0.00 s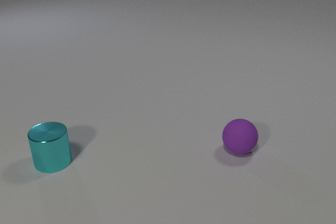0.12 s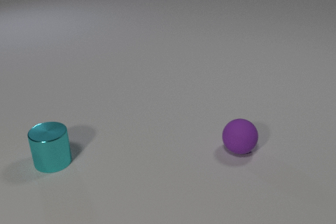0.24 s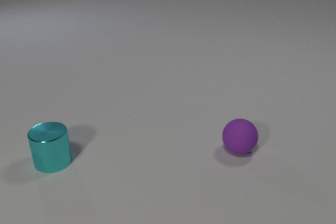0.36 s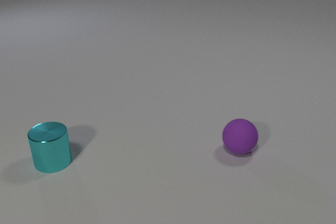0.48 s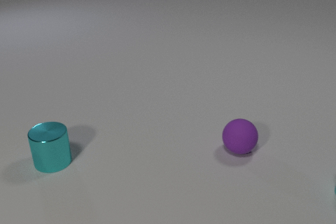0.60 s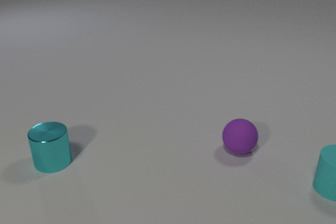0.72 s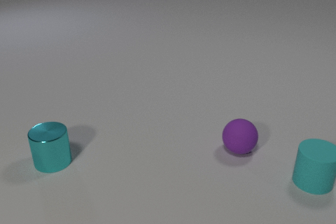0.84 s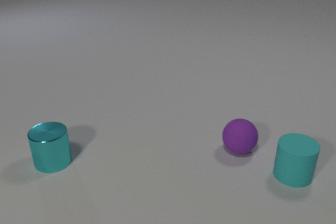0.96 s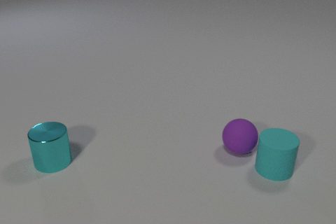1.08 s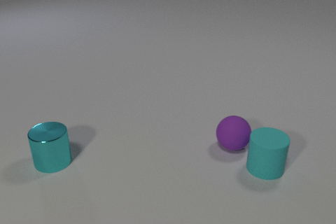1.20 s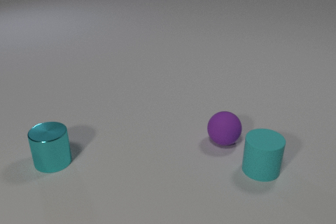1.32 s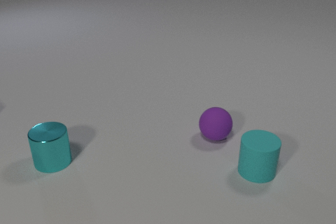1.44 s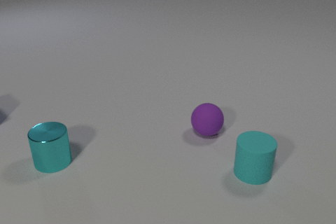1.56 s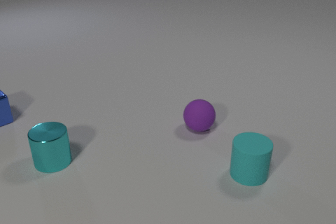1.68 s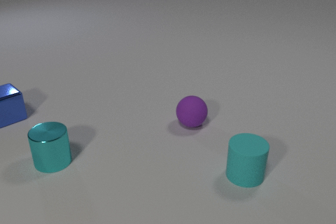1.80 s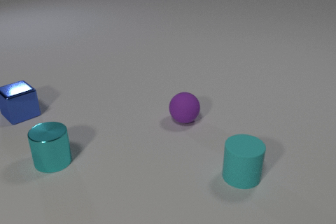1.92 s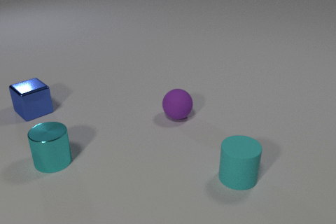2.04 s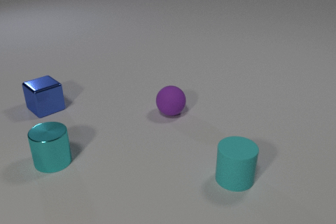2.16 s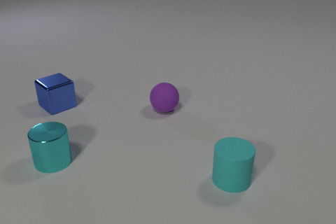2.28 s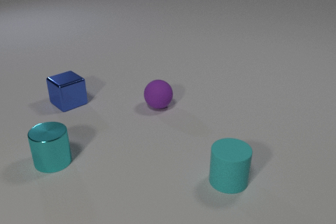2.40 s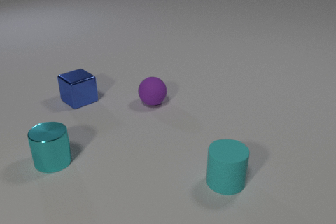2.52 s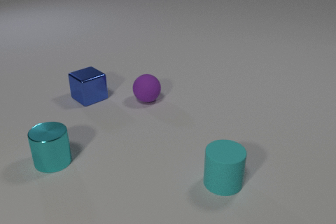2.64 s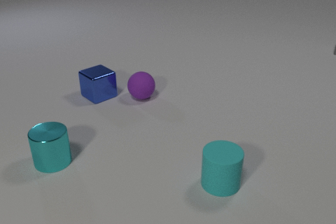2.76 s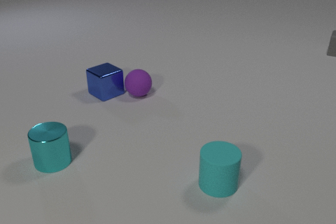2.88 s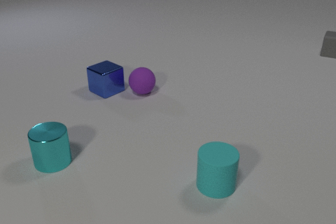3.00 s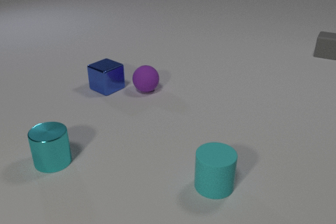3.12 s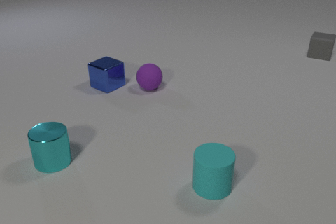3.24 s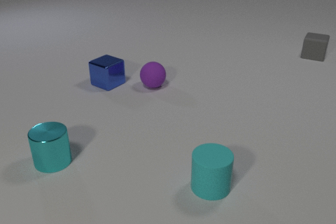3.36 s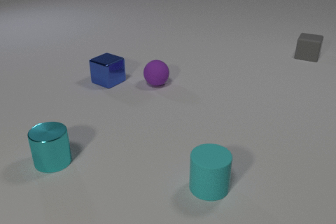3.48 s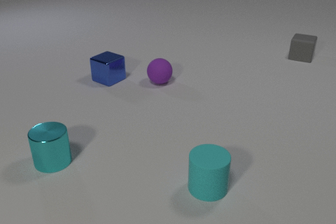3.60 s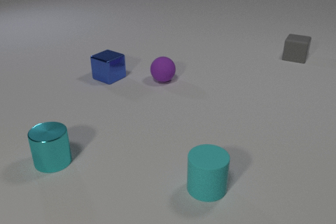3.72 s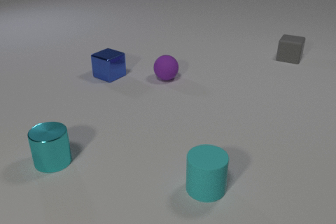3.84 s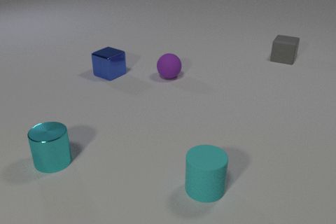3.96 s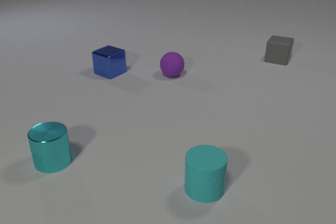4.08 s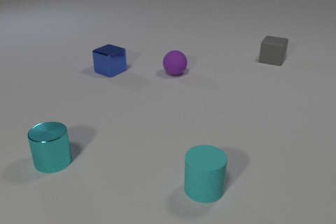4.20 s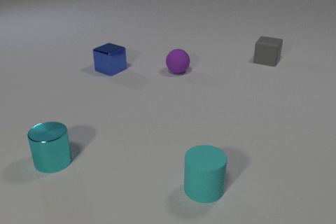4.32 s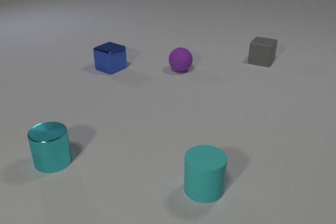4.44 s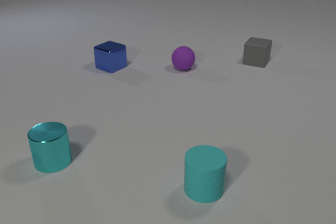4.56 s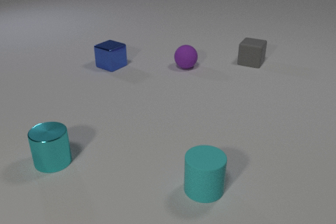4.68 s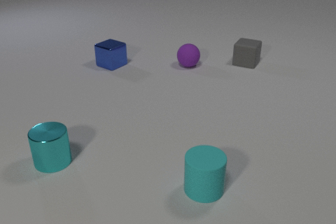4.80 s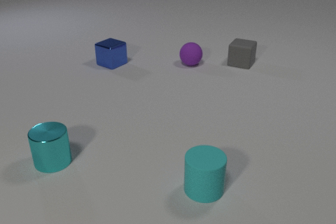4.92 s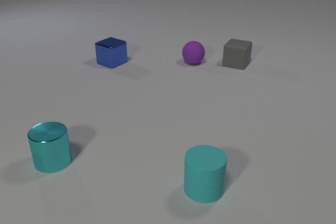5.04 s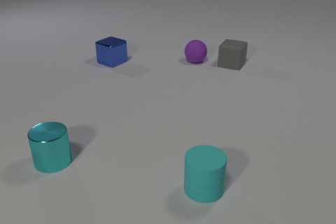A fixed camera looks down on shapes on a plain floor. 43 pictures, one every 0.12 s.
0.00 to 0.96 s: The cyan rubber cylinder comes in at the right edge, slides to the left.
0.96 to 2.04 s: The cyan rubber cylinder slides to the left and toward the camera. The purple rubber sphere rolls to the left and away from the camera. The blue metal cube comes in at the left edge, slides to the right. The cyan rubber cylinder and the purple rubber sphere collide.
2.04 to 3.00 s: The cyan rubber cylinder slides to the left and toward the camera. The purple rubber sphere rolls away from the camera and to the left. The blue metal cube slides to the right and away from the camera. The gray rubber cube comes in at the right edge, slides to the left and toward the camera. The purple rubber sphere and the blue metal cube collide.
3.00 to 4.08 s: The cyan rubber cylinder slides to the left. The purple rubber sphere rolls away from the camera and to the right. The blue metal cube slides away from the camera. The gray rubber cube slides to the left and toward the camera.
4.08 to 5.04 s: The purple rubber sphere rolls away from the camera and to the right. The blue metal cube slides away from the camera. The gray rubber cube slides to the left and toward the camera.
How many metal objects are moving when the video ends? 1.
What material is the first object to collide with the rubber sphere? rubber.
How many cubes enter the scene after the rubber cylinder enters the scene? 2.
